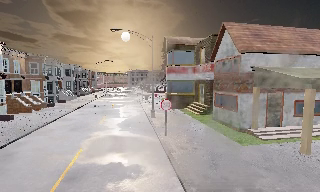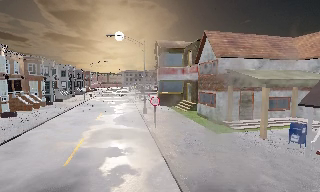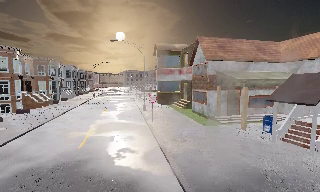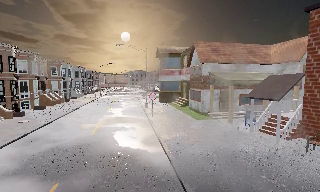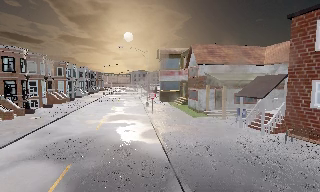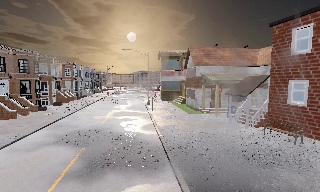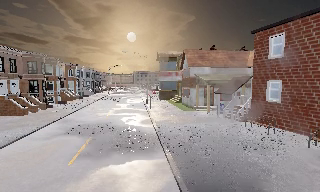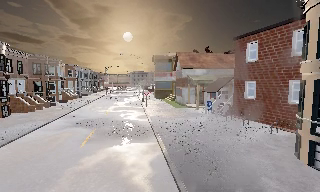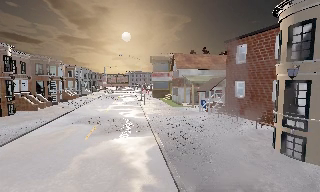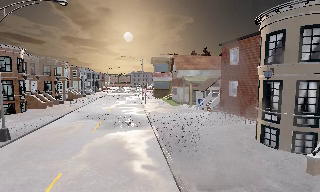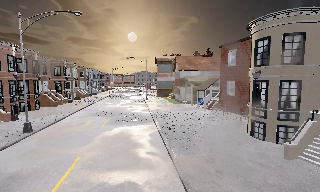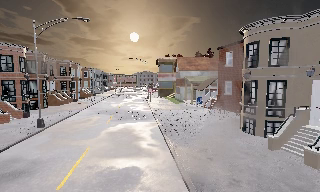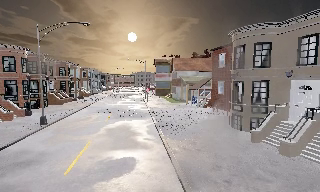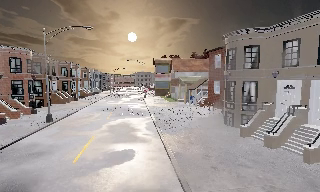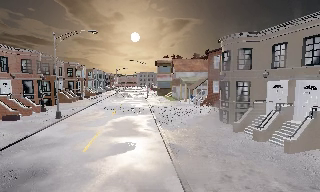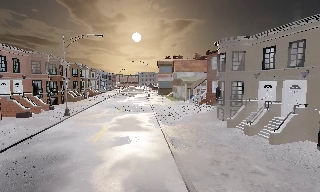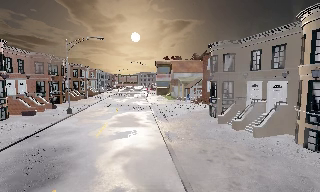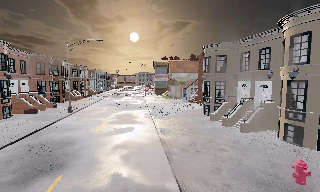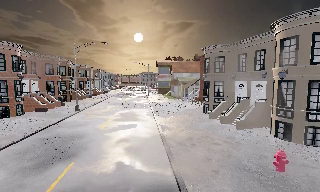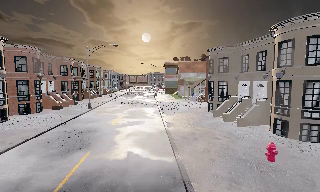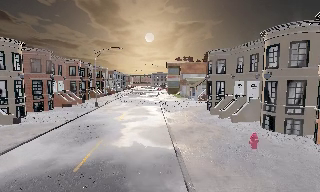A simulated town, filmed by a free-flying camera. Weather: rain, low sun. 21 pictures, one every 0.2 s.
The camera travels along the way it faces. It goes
backward.
0.0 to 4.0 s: The camera travels backward, about 25 m, so what stands in front gets smaller. It loses speed.
The film runs backward here.
